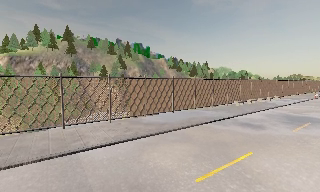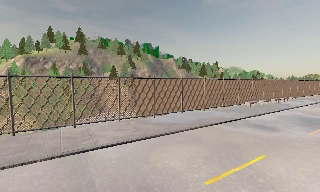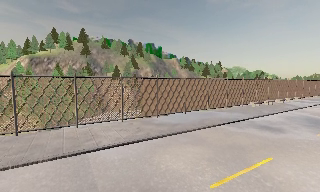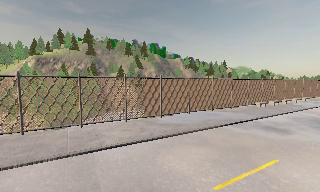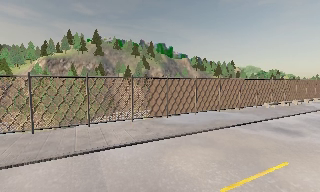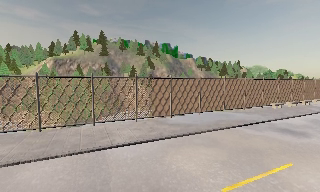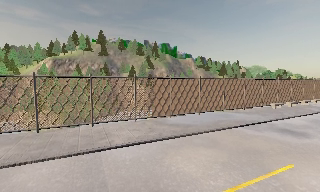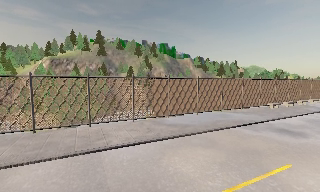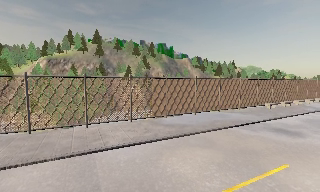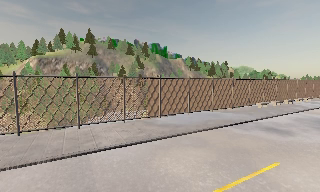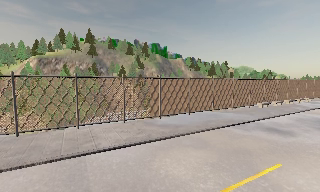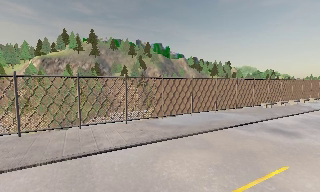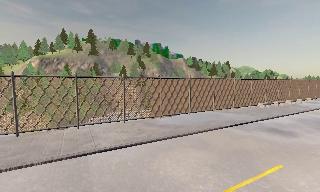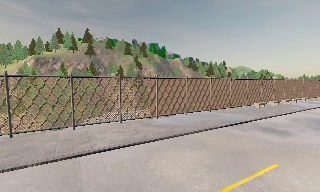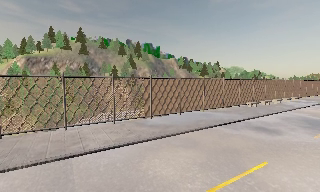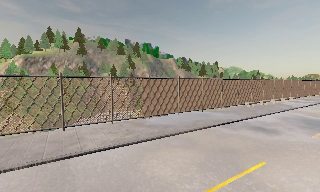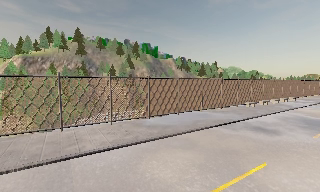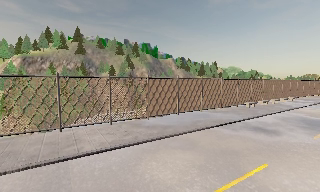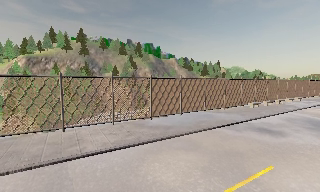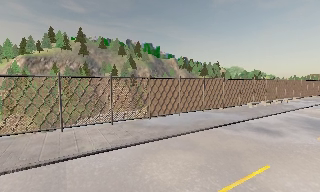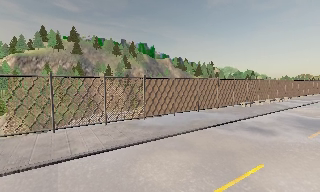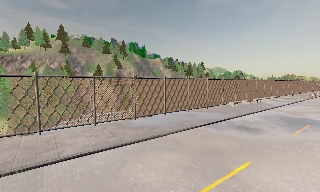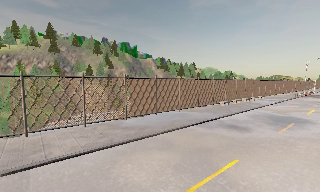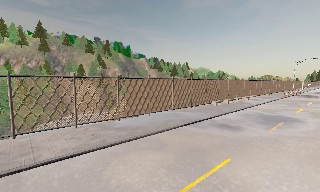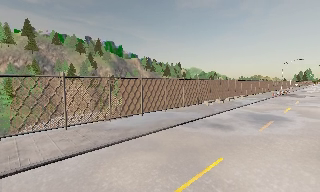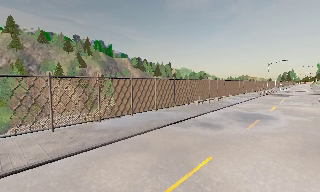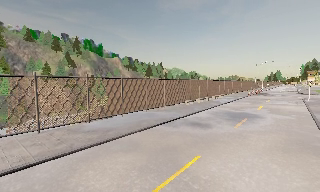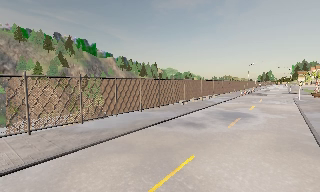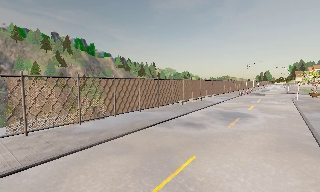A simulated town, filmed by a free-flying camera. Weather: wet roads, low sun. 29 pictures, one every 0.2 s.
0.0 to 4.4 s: The camera travels forward and to its right, about 1 m, so what stands in front looms larger.
4.4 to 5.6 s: The camera pans to its right, which is clockwise from overhead, by about 15 degrees.
The film runs forward here.
